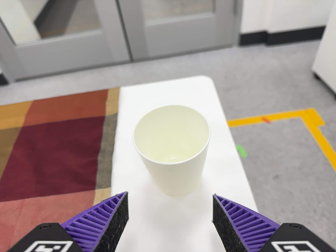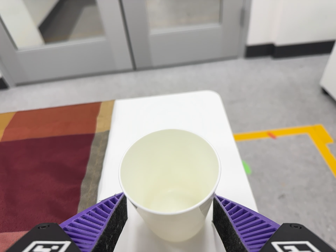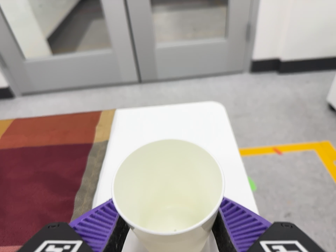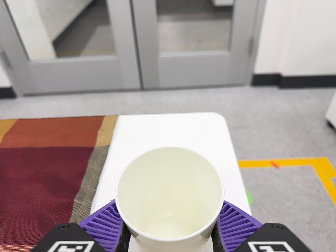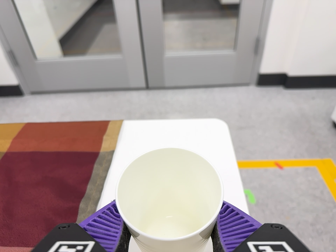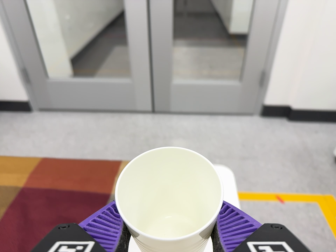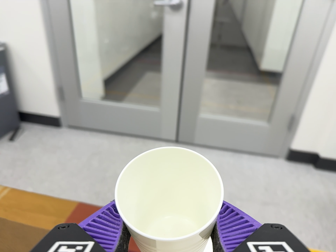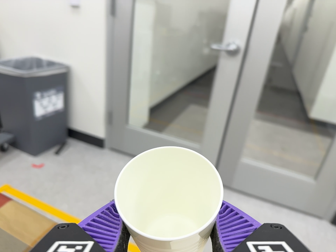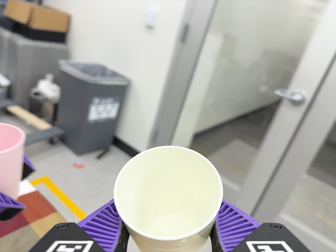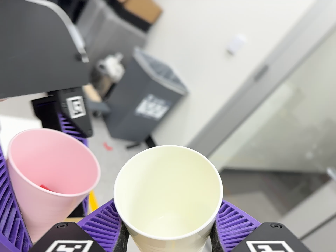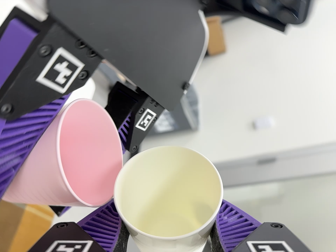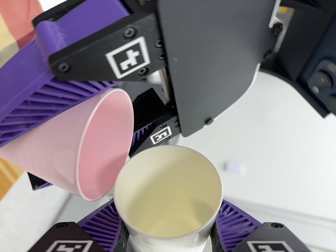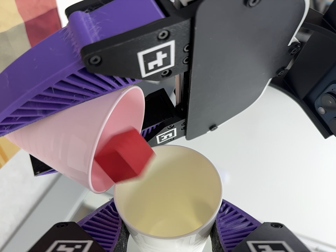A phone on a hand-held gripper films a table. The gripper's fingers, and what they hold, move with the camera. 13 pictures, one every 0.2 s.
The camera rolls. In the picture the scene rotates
clockwise.
The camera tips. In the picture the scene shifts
downward.
0.0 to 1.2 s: The camera travels toward the top of its view, about 14 cm, so close, fixed things drift downward. Its aim tips toward the top of its view by about 15 degrees, and the scene shifts downward. It rolls about its line of sight by about 20 degrees, and the scene rotates clockwise.
1.2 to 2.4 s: The scene slides to the right, as the camera pans about 15 degrees to its left. It travels to its left and toward the top of its view, about 32 cm, so close, fixed things drift to the right. Its aim tips toward the top of its view by about 20 degrees, and the scene shifts downward. It rolls about its line of sight by about 115 degrees, and the scene rotates clockwise.
The film runs backward here.
